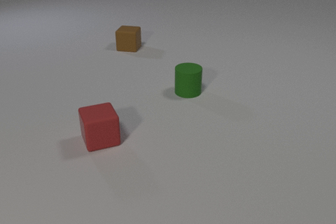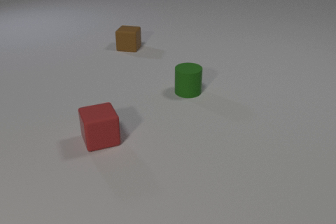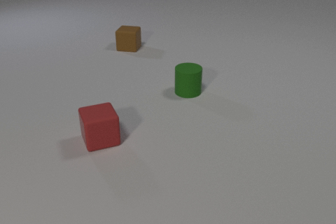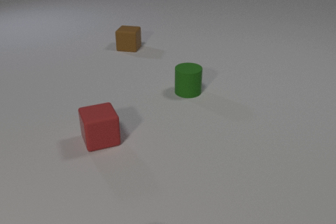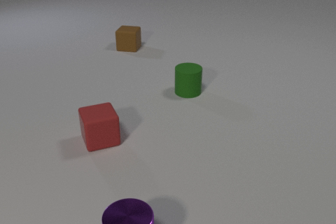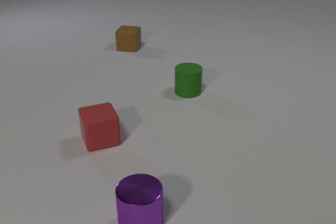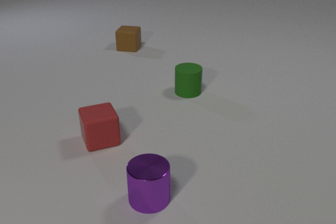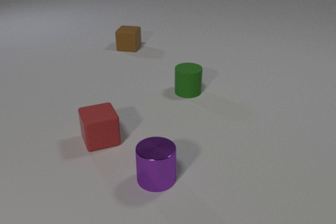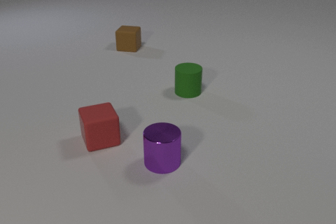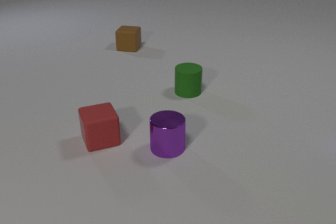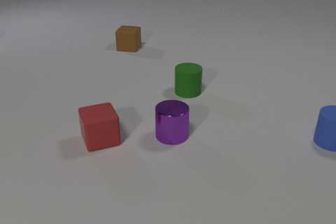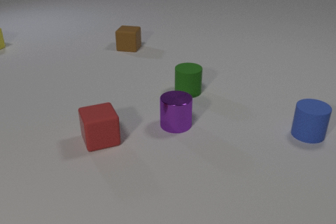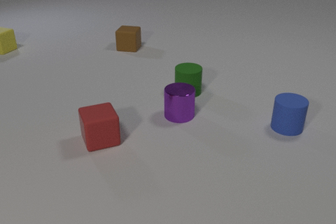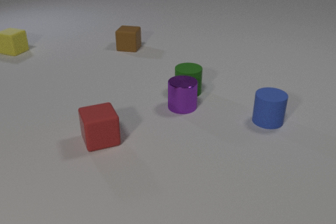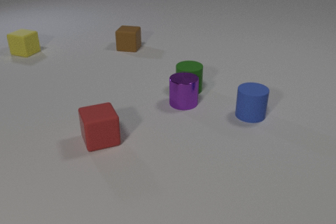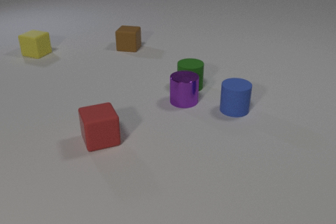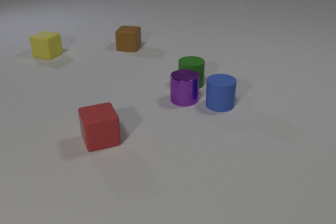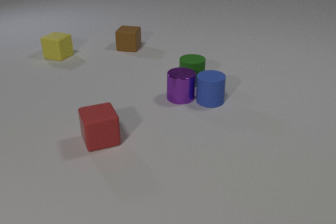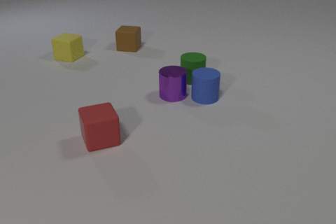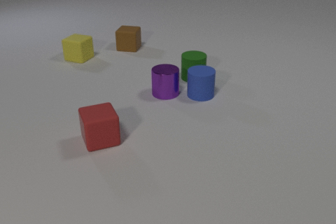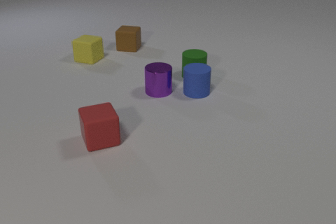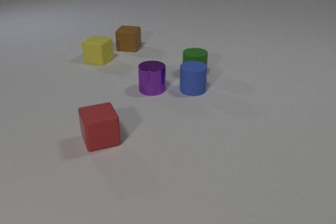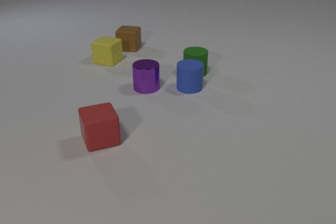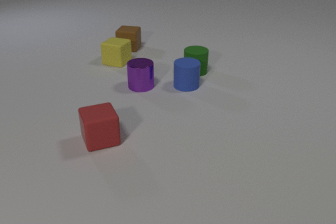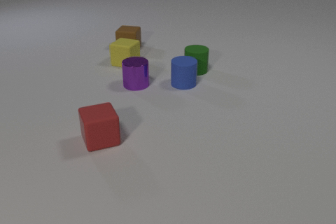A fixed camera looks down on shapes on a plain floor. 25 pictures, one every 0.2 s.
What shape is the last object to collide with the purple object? cylinder.
What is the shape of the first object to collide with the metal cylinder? cylinder.
What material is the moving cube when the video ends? rubber.
0.0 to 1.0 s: The purple metal cylinder comes in at the bottom edge, slides away from the camera.
1.0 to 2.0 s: The purple metal cylinder slides away from the camera. The blue rubber cylinder comes in at the right edge, slides to the left.
2.0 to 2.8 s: The purple metal cylinder slides away from the camera. The blue rubber cylinder slides to the left. The yellow rubber cube comes in at the left edge, slides to the right and toward the camera. The purple metal cylinder and the green rubber cylinder collide.
2.8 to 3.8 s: The purple metal cylinder slides away from the camera and to the left. The green rubber cylinder slides away from the camera. The blue rubber cylinder slides to the left and away from the camera. The yellow rubber cube slides to the right and toward the camera. The purple metal cylinder and the blue rubber cylinder collide.
3.8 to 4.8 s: The purple metal cylinder slides to the left and away from the camera. The green rubber cylinder slides away from the camera. The blue rubber cylinder slides away from the camera and to the left. The yellow rubber cube slides to the right and toward the camera.
